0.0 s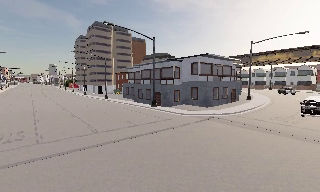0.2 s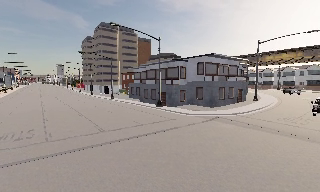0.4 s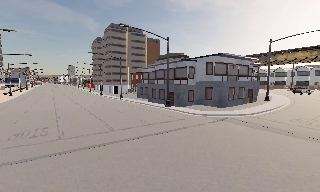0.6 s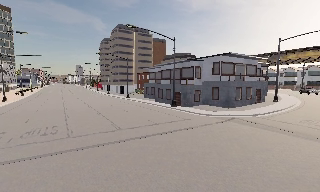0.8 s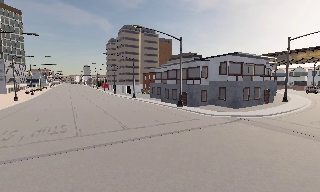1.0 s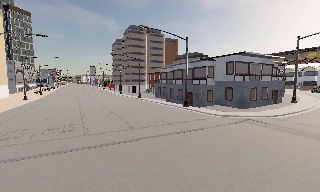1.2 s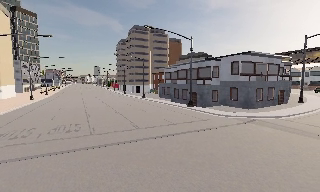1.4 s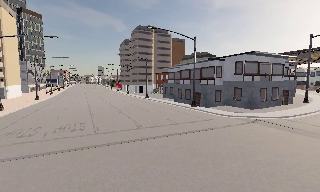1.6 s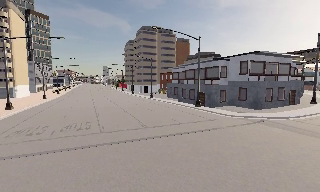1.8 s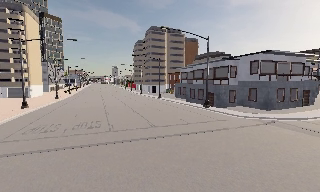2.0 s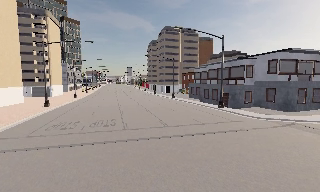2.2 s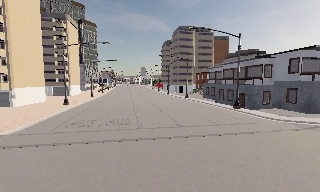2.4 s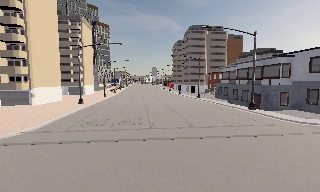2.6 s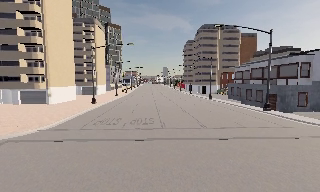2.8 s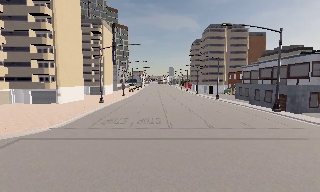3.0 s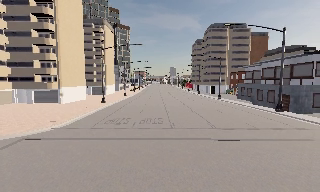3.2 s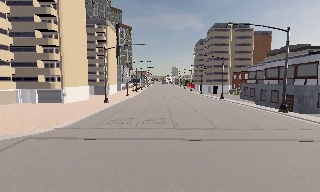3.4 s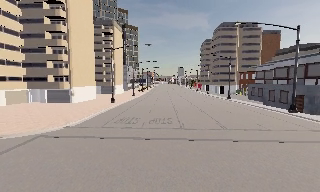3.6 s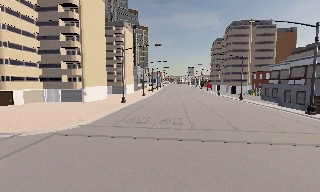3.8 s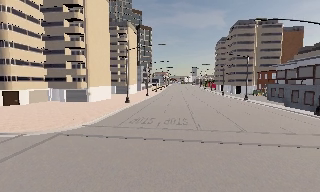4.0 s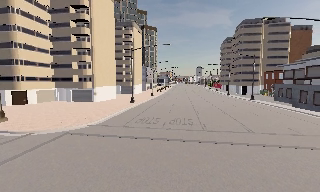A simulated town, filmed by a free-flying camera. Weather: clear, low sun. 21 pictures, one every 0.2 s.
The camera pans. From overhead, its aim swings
counterclockwise.
The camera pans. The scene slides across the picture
to the right.
0.0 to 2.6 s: The camera pans to its left, which is counterclockwise from overhead, by about 35 degrees. It travels backward and to its left, about 1 m.
2.6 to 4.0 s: The camera pans to its left, which is counterclockwise from overhead, by about 10 degrees. It travels to its left, about 0.5 m, so close, fixed things drift to the right.
The film runs backward here.
